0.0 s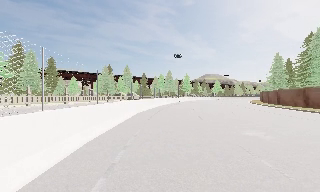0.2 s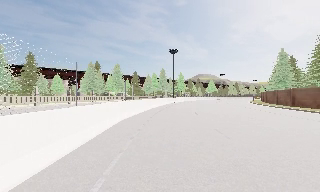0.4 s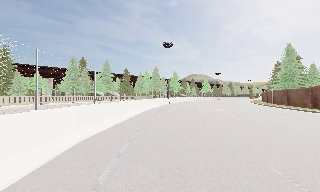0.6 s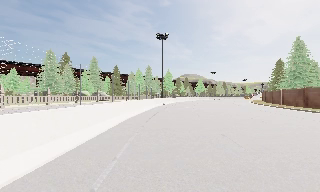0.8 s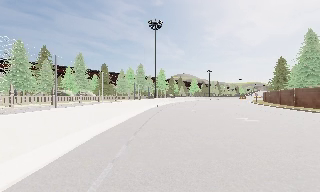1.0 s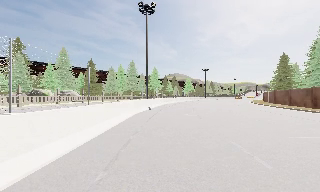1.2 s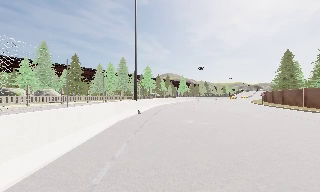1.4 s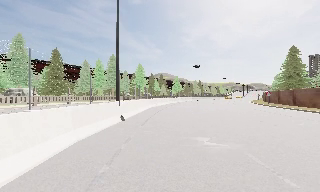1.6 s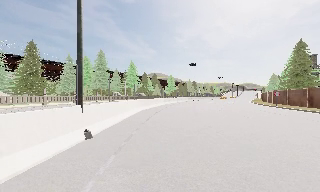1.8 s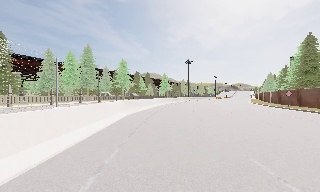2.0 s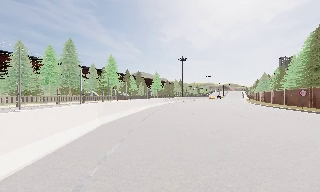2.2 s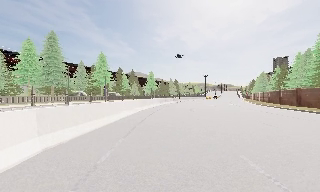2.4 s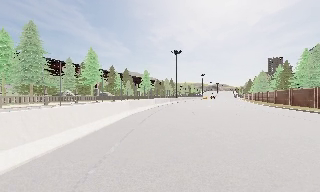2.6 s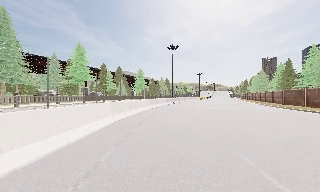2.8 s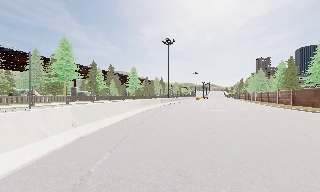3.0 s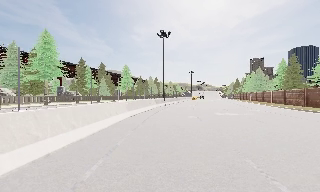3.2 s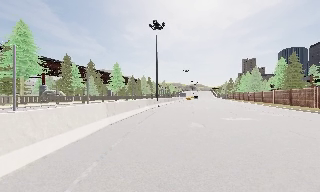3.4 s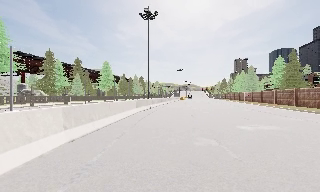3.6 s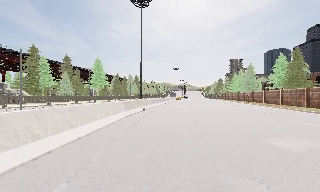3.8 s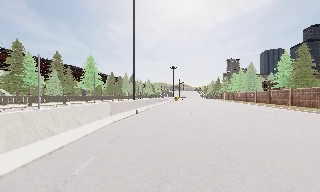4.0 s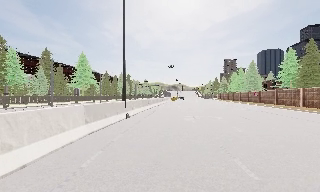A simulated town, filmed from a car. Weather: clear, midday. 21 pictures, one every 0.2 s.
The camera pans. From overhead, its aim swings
clockwise.
The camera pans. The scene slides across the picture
to the left.
0.0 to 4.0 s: The camera swings to its right by about 45 degrees, and the scene slides to the left. It travels forward, about 75 m.
The film runs forward here.
